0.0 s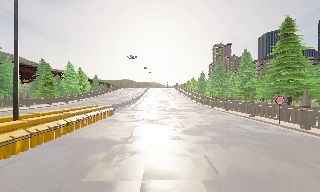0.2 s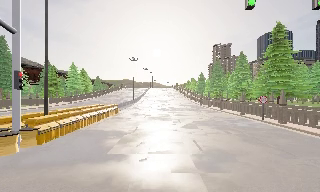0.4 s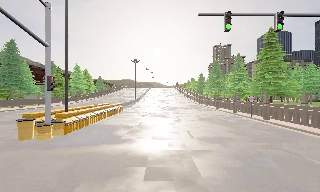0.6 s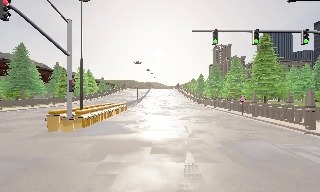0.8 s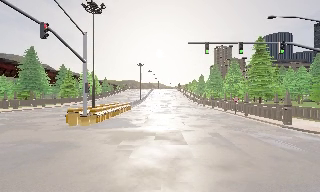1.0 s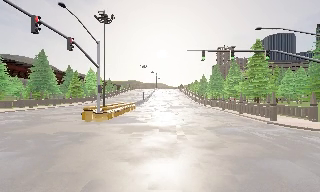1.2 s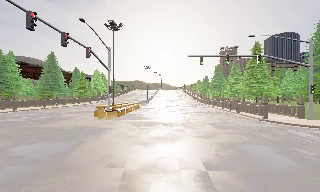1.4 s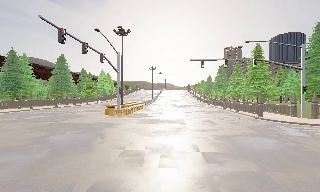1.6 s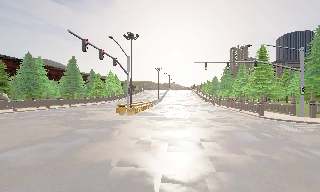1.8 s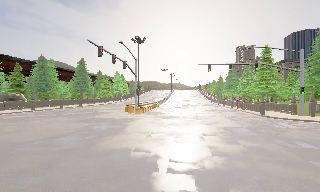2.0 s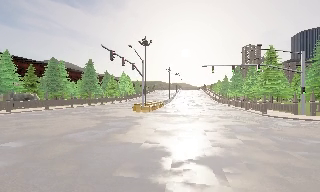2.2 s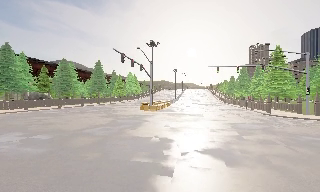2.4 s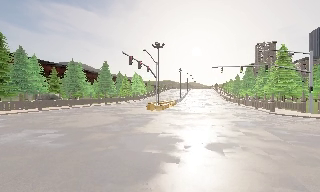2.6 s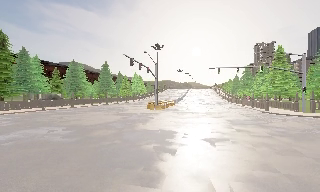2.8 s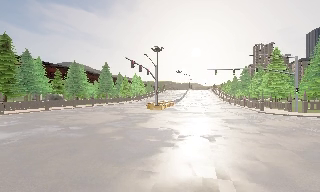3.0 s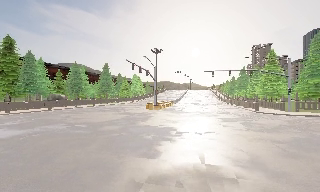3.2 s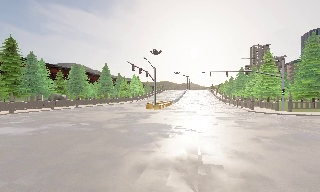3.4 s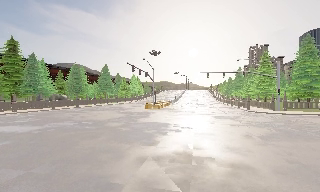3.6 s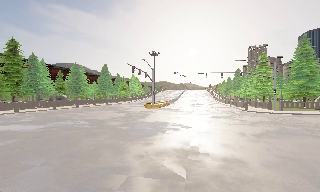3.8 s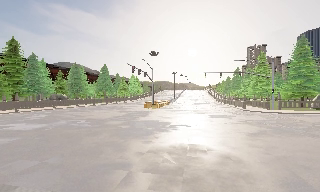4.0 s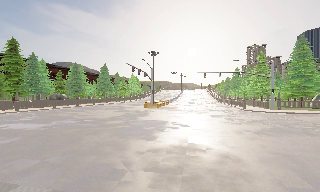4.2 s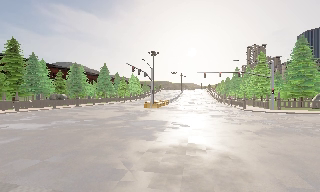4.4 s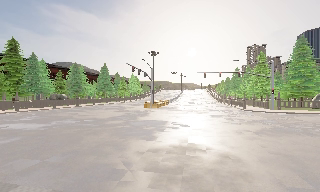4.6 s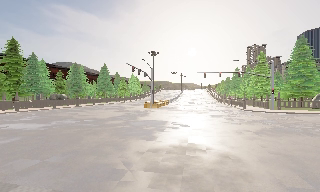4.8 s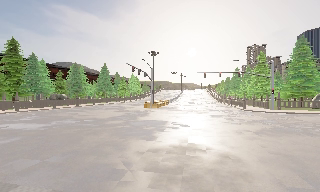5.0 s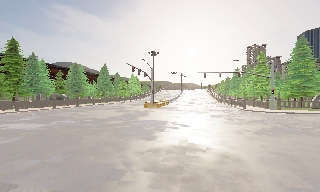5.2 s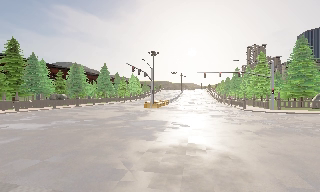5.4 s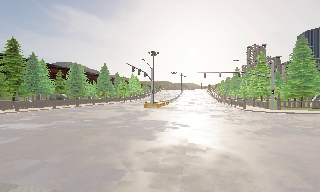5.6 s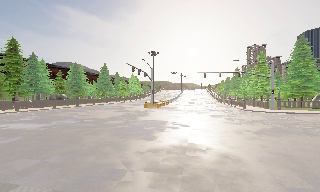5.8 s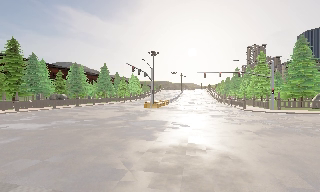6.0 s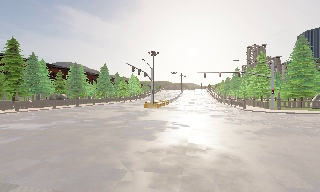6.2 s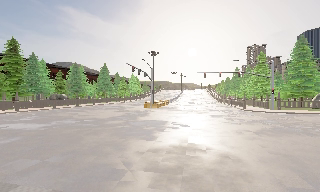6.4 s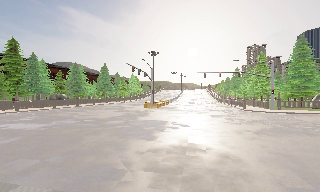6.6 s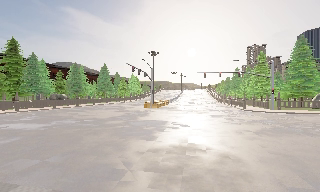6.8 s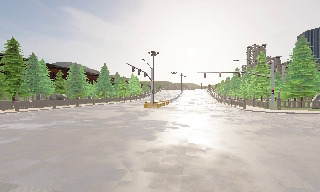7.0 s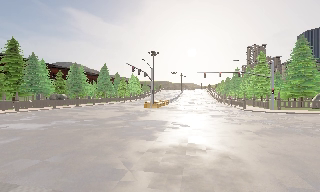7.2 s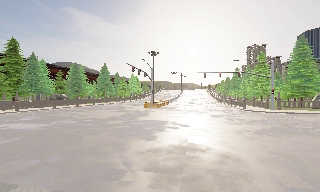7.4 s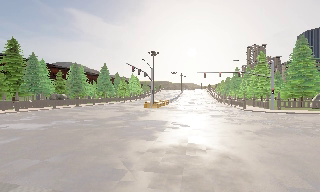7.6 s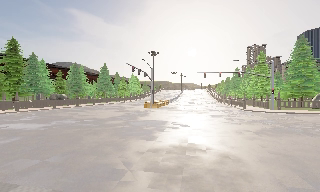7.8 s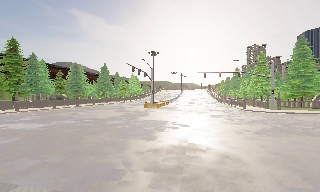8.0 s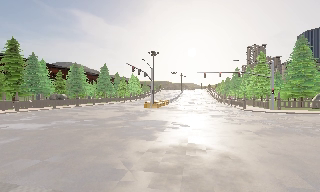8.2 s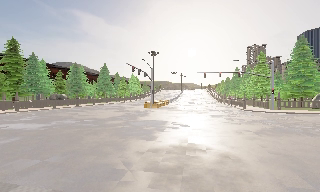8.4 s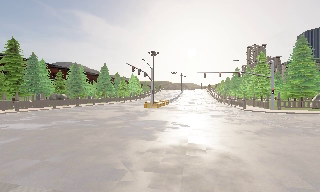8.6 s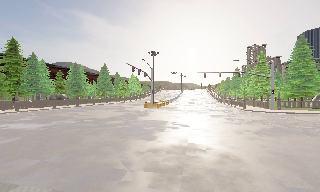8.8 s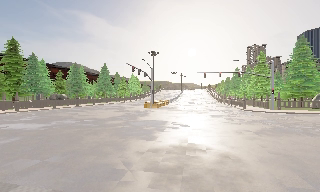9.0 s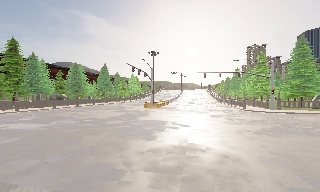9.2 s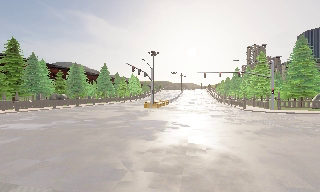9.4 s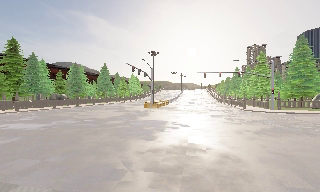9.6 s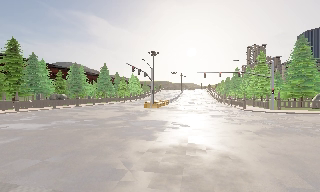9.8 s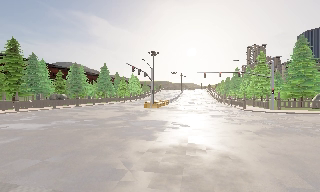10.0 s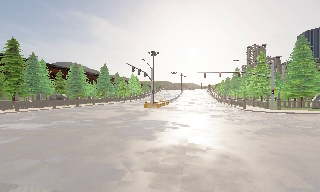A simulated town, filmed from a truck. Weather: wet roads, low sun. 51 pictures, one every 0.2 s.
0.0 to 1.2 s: The camera travels backward, about 12 m, so what stands in front gets smaller.
1.2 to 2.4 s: The camera swings to its left by about 10 degrees, and the scene slides to the right. It travels backward, about 8 m, so what stands in front gets smaller. It loses speed.
2.4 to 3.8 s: The camera travels backward, about 5 m, so what stands in front gets smaller. It loses speed.
3.8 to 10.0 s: The camera keeps its place and its aim.
The film runs backward here.
